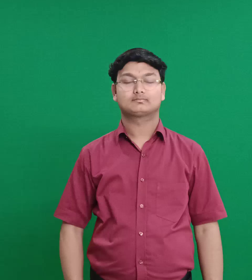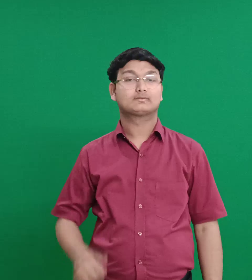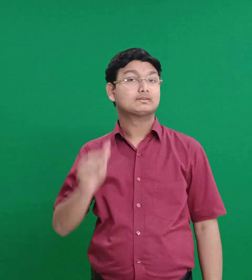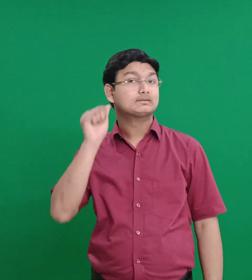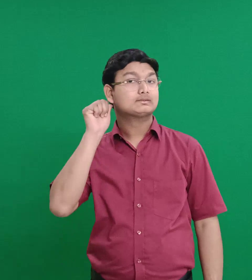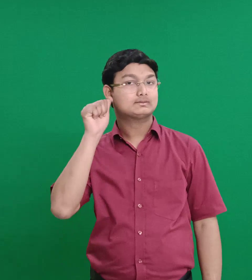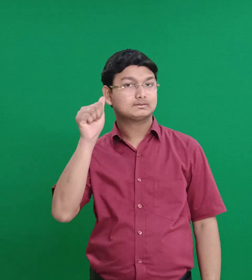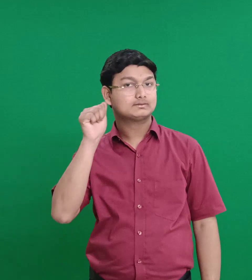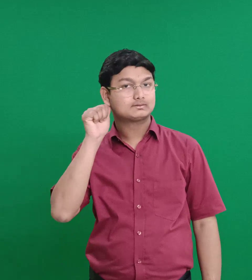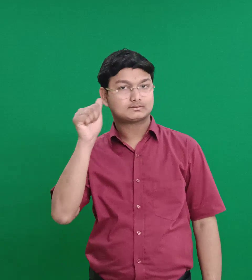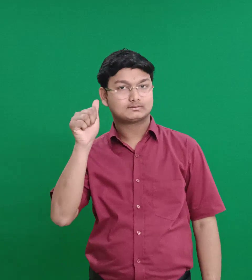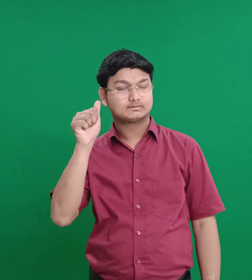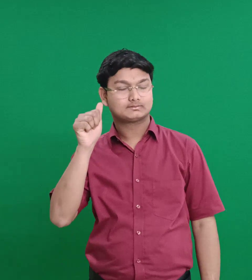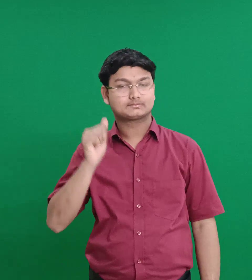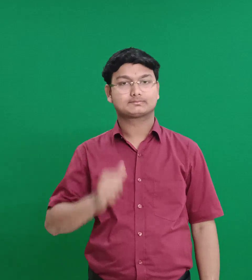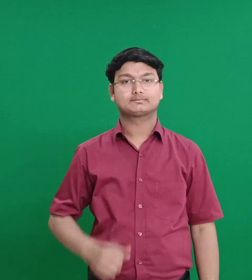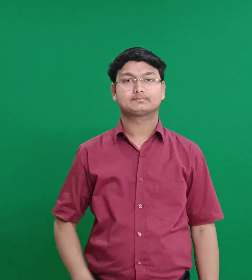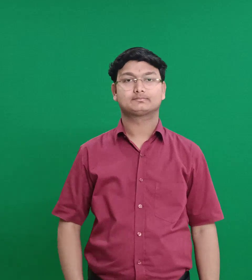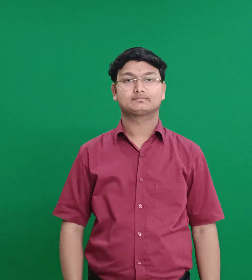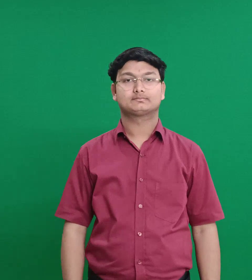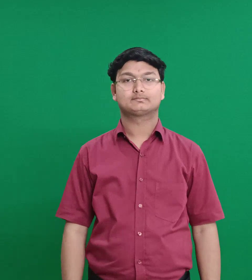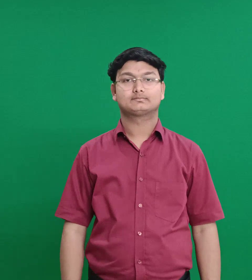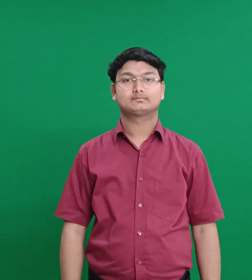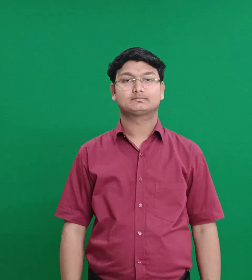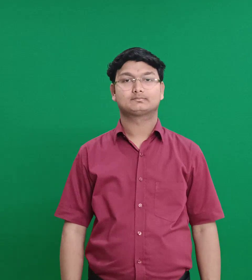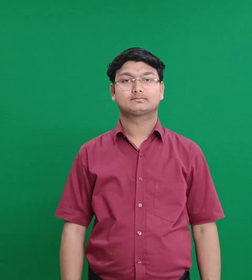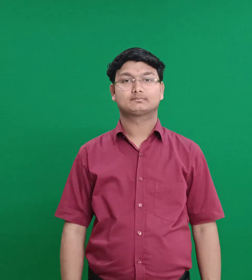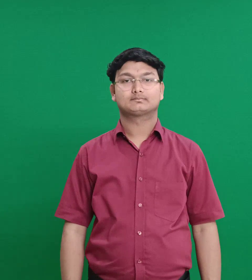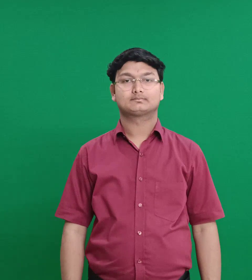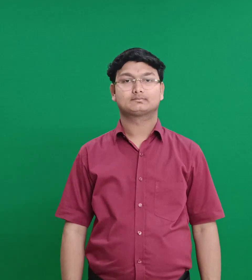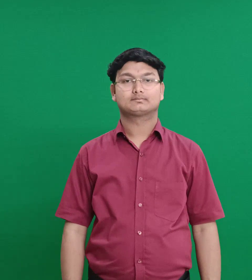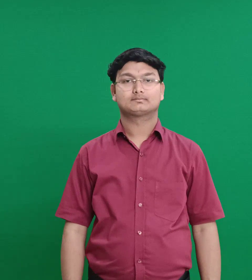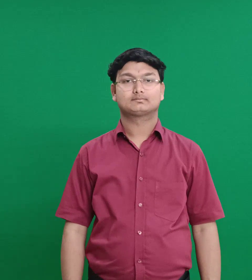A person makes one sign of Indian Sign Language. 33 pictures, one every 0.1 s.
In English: amnon
